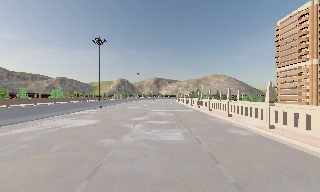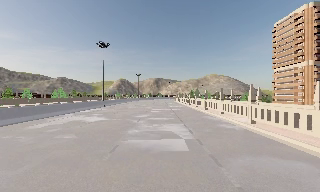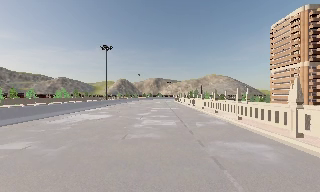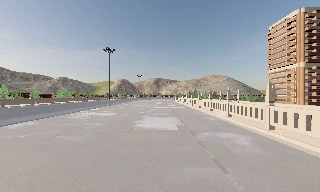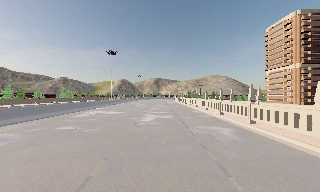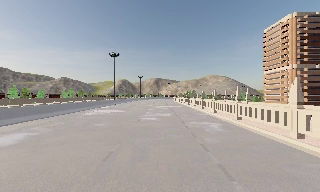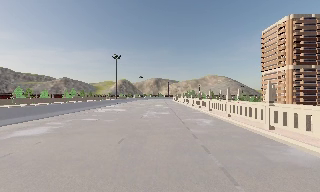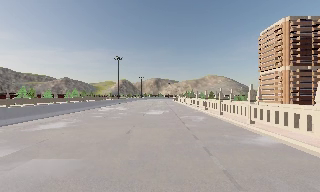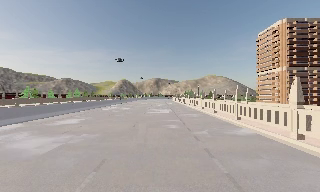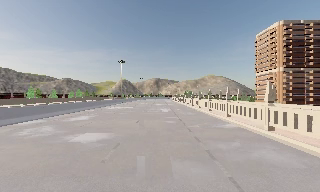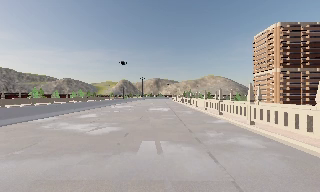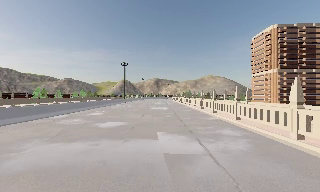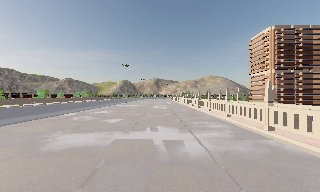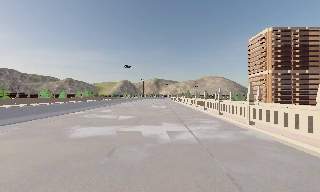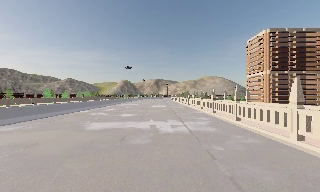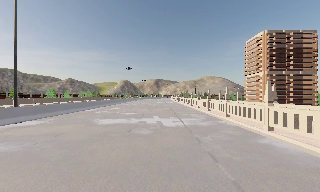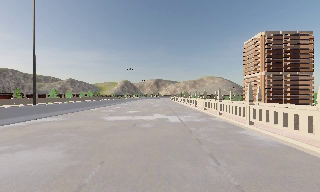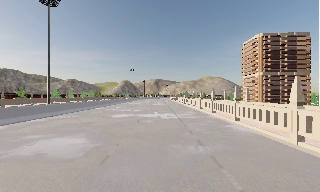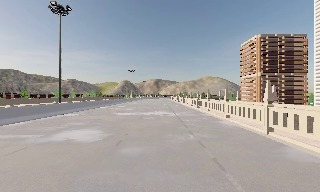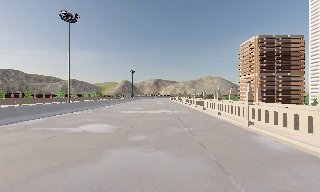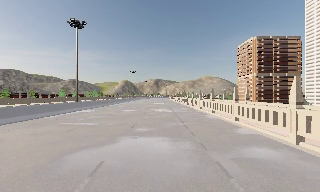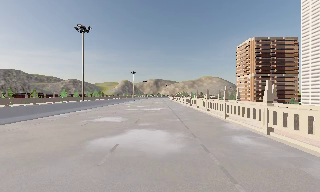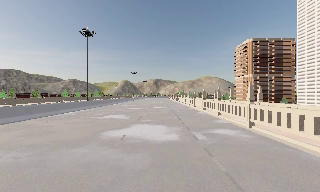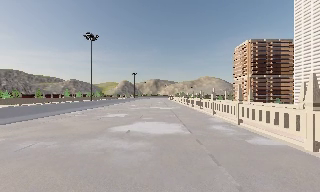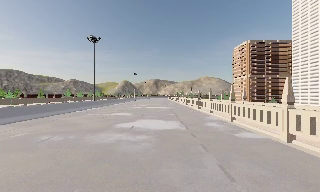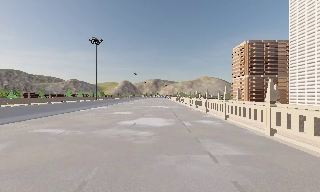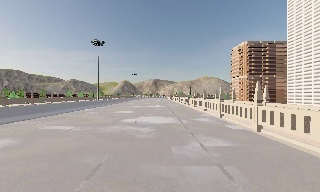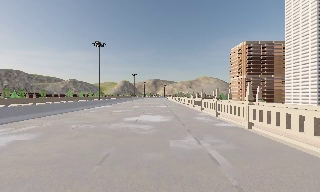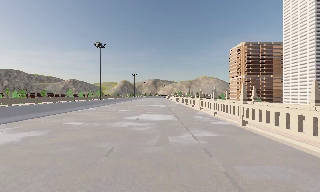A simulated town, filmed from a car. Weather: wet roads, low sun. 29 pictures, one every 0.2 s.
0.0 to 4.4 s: The camera travels backward, about 40 m, so what stands in front gets smaller.
4.4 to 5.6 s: The camera travels backward, about 6 m, so what stands in front gets smaller. It loses speed.
The film runs backward here.
